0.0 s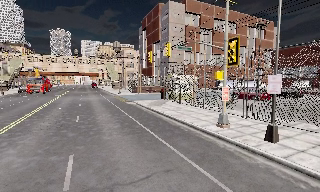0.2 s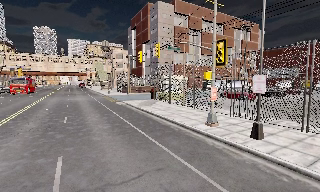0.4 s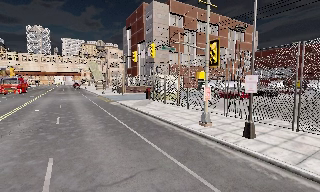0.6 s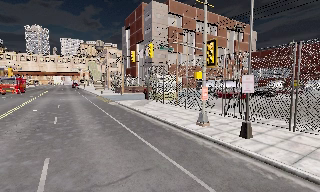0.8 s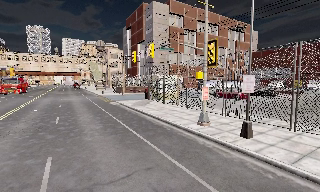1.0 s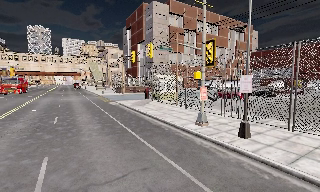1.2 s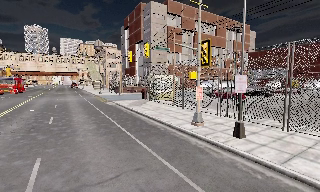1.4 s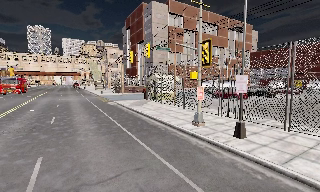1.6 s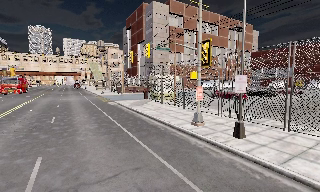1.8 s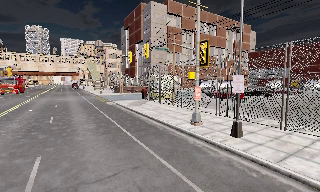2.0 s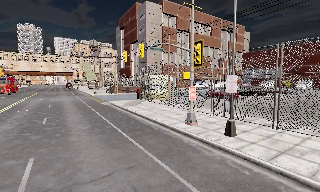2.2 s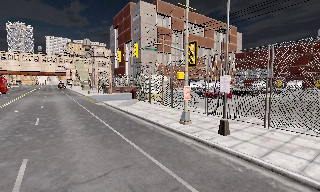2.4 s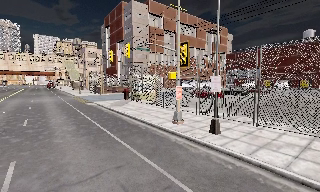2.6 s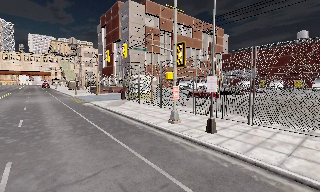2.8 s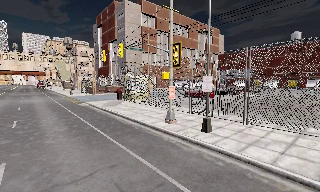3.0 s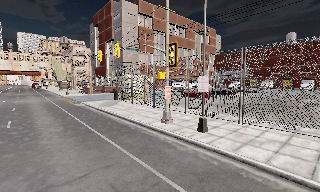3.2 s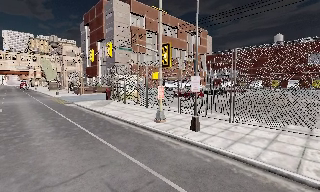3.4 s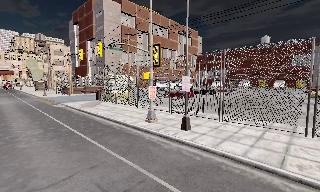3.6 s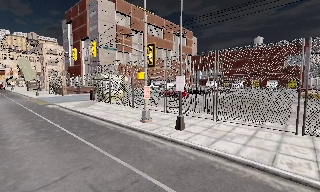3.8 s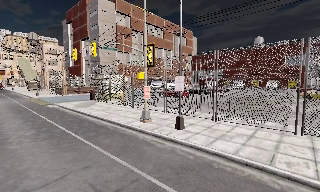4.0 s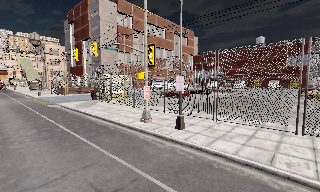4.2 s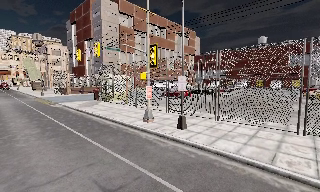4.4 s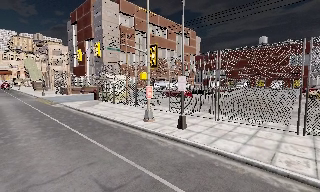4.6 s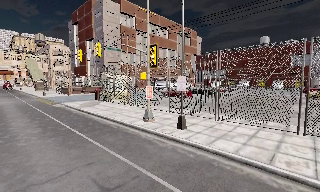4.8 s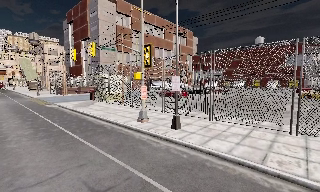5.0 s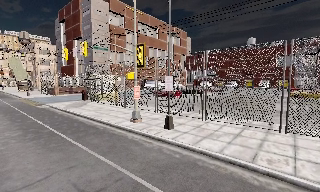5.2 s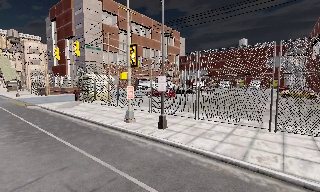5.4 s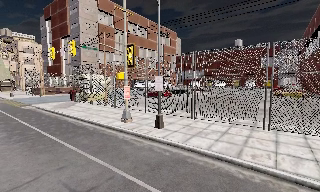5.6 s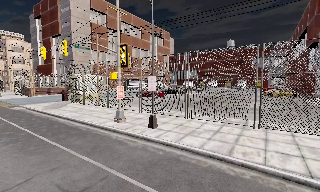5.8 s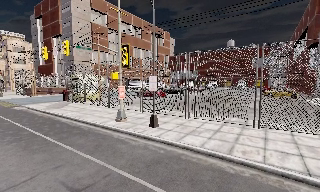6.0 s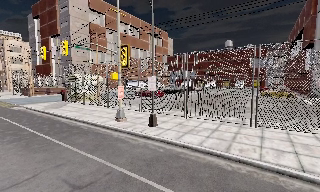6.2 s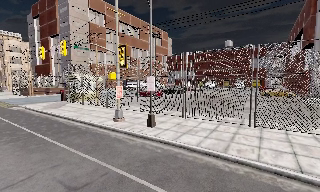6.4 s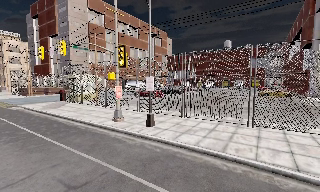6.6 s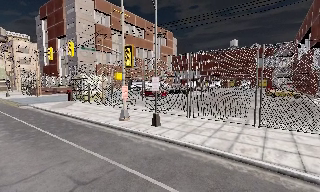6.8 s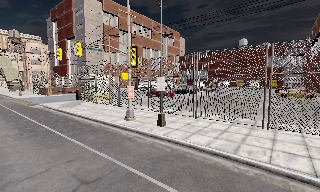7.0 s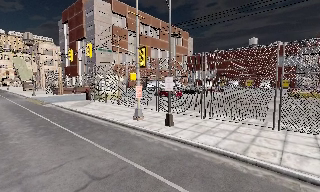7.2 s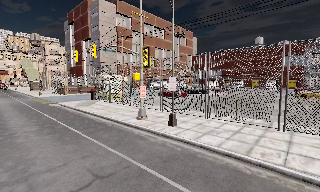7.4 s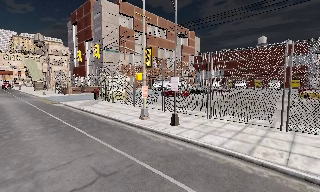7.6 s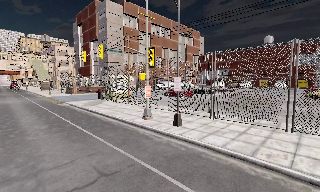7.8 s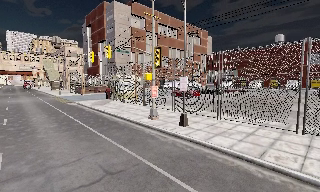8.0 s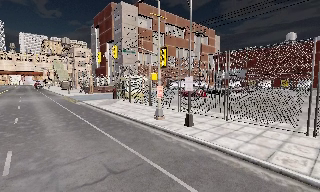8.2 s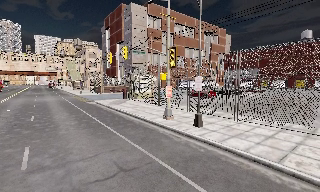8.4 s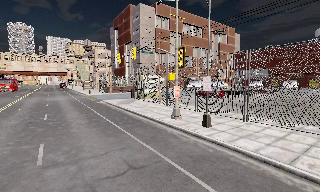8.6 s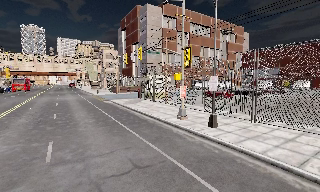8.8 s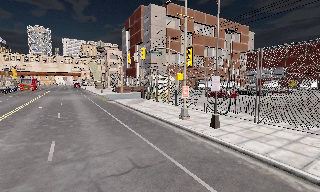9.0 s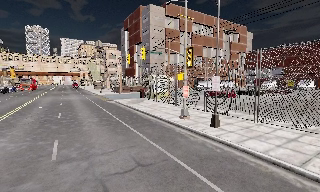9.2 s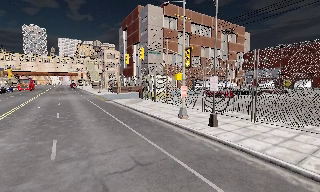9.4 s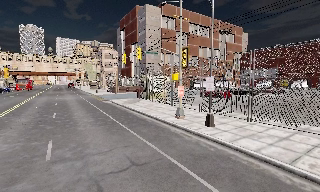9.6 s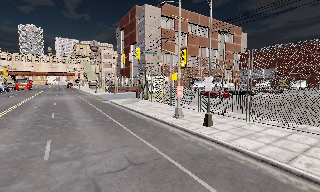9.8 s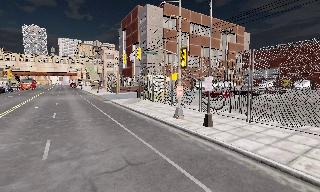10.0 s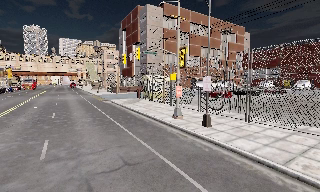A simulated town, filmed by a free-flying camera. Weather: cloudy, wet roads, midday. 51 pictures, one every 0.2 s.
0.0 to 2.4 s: The camera swings to its right by about 10 degrees, and the scene slides to the left. It travels to its right, about 0.5 m, so close, fixed things drift to the left.
2.4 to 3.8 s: The scene slides to the left, as the camera pans about 10 degrees to its right.
3.8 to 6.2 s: The camera shifts only a little, or ends up much as it began.
6.2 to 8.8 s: The scene slides to the right, as the camera pans about 25 degrees to its left.
8.8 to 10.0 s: The camera shifts only a little, or ends up much as it began.
The film runs backward here.
